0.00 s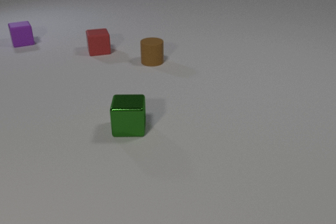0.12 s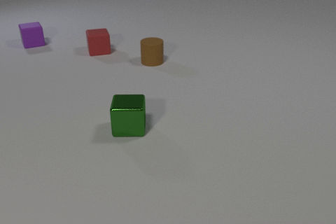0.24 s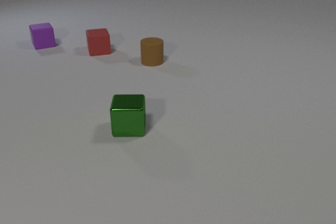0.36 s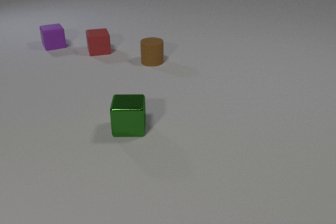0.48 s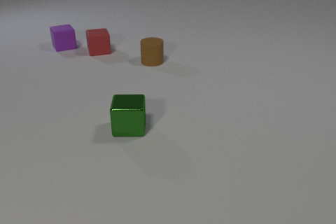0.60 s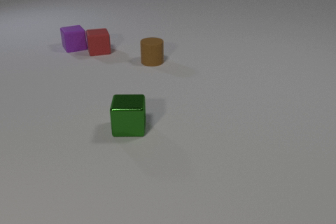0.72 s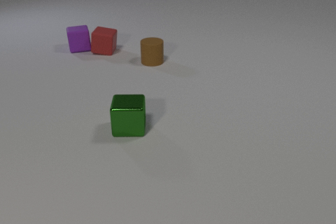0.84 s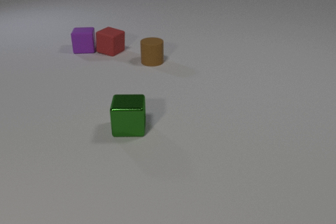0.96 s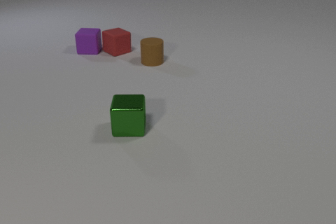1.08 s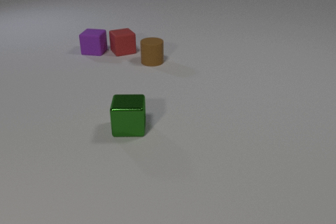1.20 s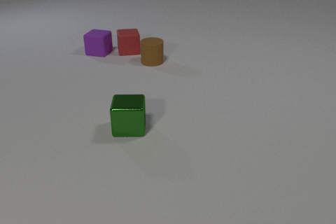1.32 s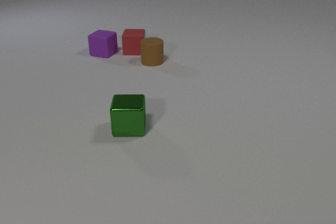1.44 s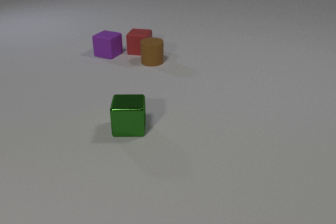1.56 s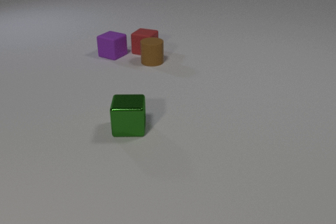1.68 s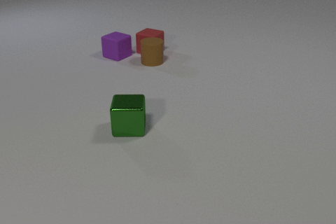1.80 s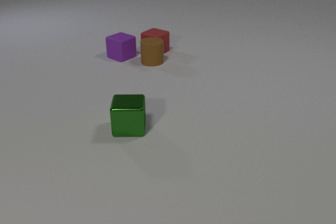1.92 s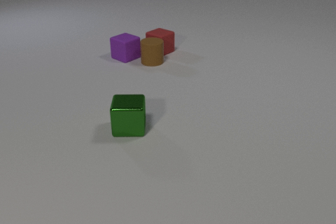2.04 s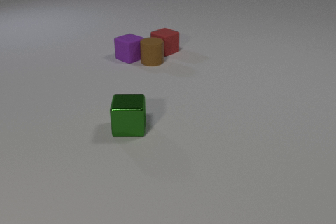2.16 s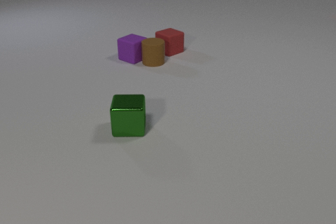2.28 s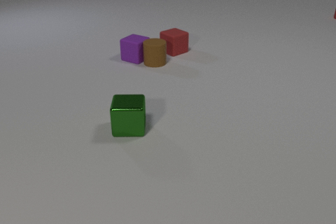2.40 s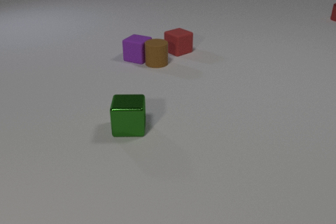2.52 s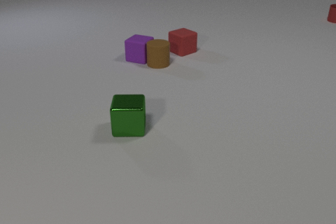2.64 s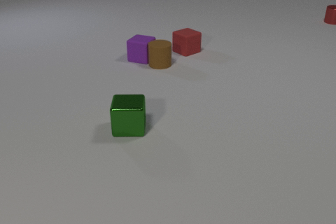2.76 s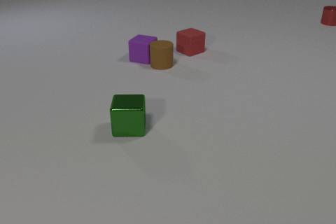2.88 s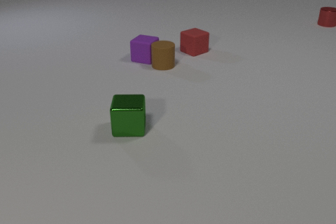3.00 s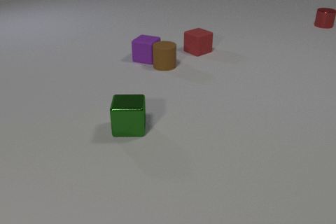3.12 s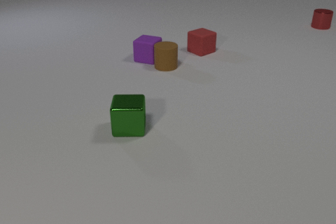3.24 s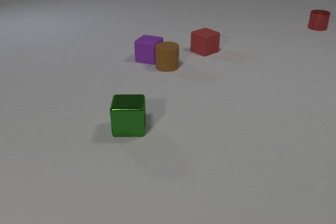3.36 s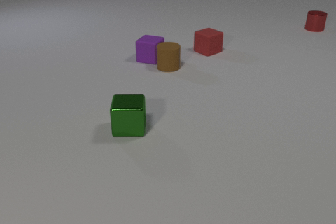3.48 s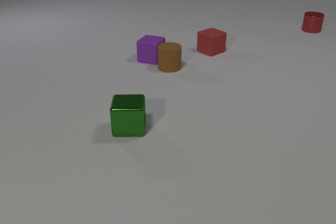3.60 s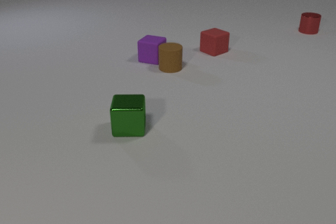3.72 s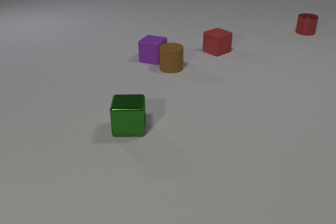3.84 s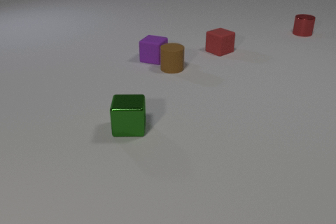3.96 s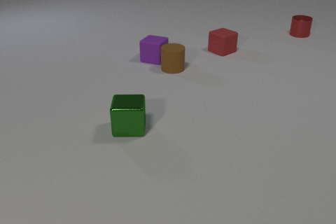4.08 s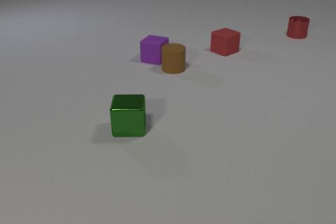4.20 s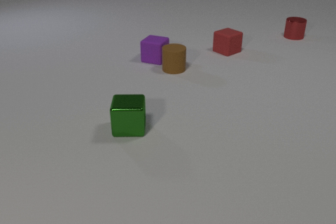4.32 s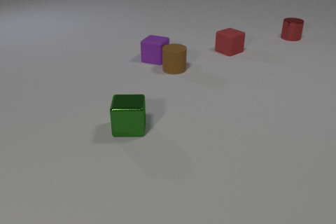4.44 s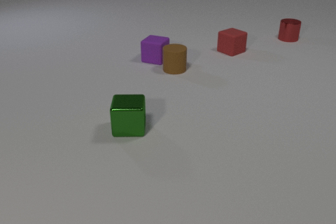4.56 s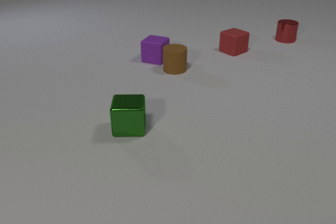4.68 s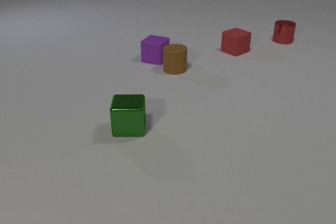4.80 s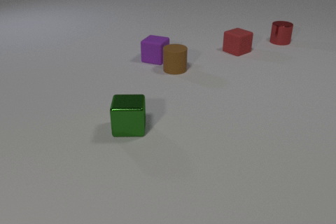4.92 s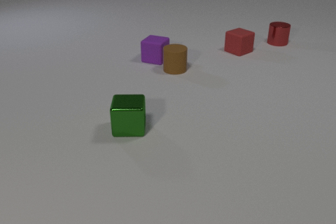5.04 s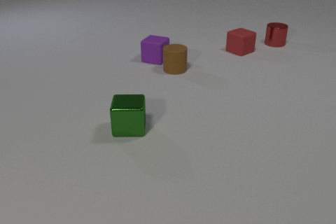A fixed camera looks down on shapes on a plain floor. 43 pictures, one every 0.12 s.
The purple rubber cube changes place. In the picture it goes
to the right.
The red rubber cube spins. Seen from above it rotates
clockwise.
0.00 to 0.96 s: The purple rubber cube slides to the right and toward the camera, spins so that its near face slides to the left, clockwise seen from above. The red rubber cube slides to the right, spins so that its near face slides to the left, clockwise seen from above. The purple rubber cube and the red rubber cube collide.
0.96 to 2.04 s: The purple rubber cube slides to the right and toward the camera, spins so that its near face slides to the left, clockwise seen from above. The red rubber cube slides to the right, spins clockwise seen from above by about 90 degrees, its near face sliding to the left.
2.04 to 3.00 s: The purple rubber cube slides to the right, spins counterclockwise seen from above by about 15 degrees, its near face sliding to the right. The red rubber cube slides to the right. The red metal cylinder comes in at the right edge, slides toward the camera and to the left. The brown rubber cylinder slides to the right and toward the camera. The purple rubber cube and the brown rubber cylinder collide.
3.00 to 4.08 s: The purple rubber cube slides to the right. The red rubber cube slides to the right. The red metal cylinder slides toward the camera and to the left. The brown rubber cylinder slides to the right and toward the camera.
4.08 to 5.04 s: The red rubber cube slides to the right. The red metal cylinder slides toward the camera and to the left.
What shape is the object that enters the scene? cylinder.
What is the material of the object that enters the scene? metal.
Are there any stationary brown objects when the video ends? yes.
